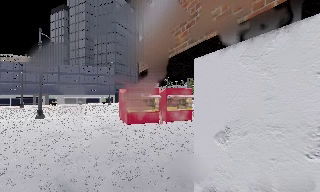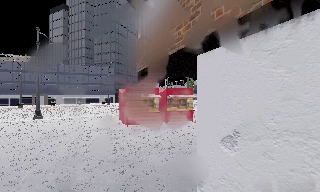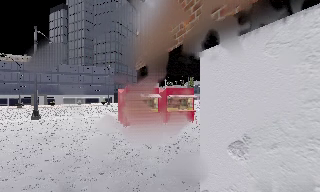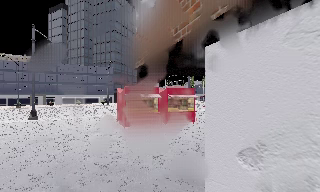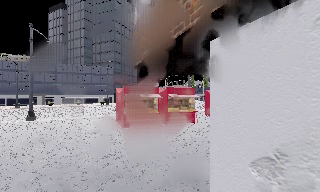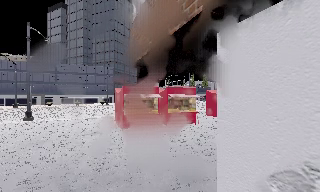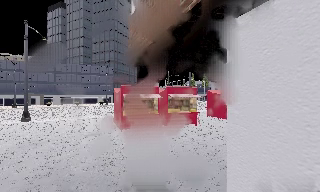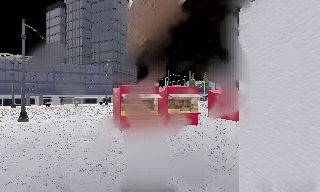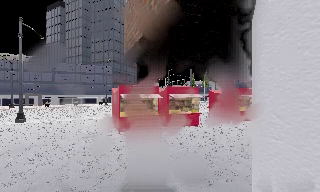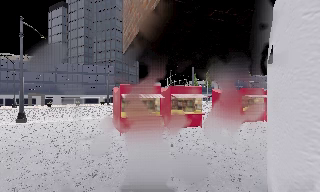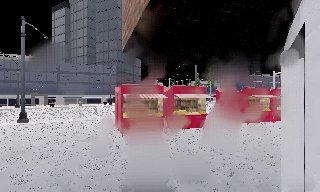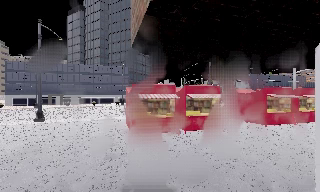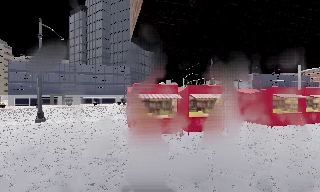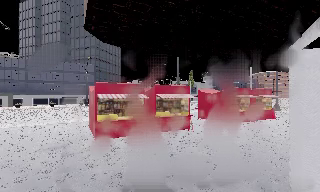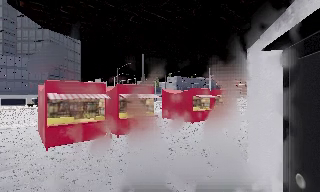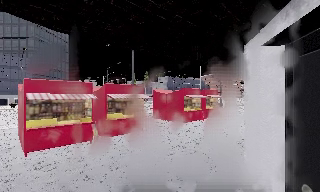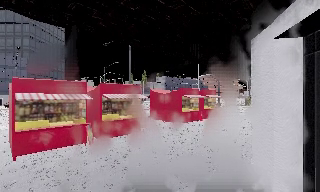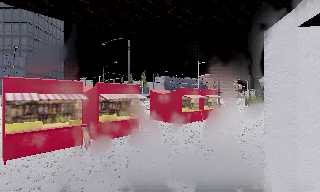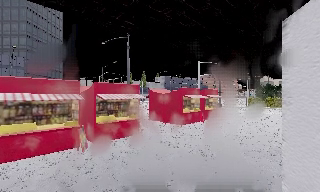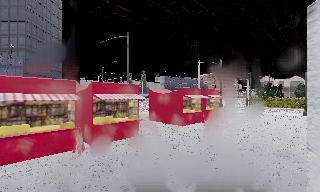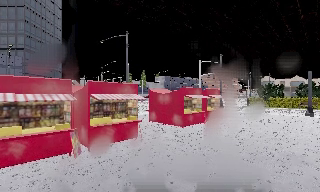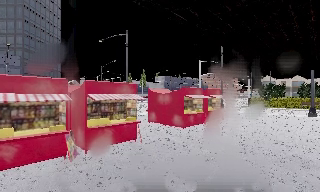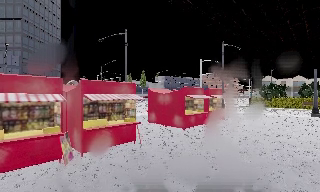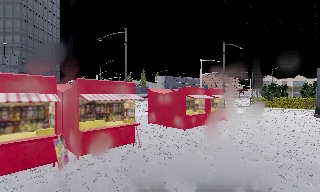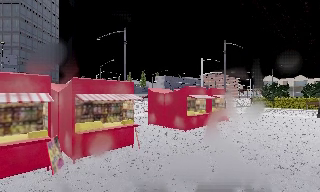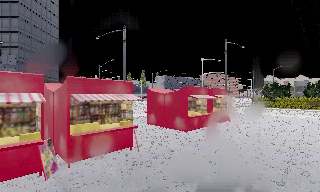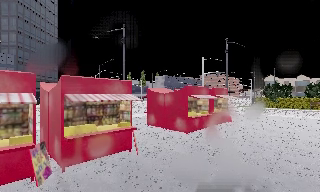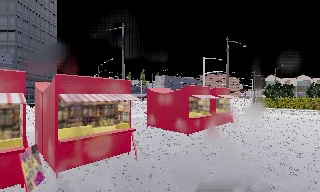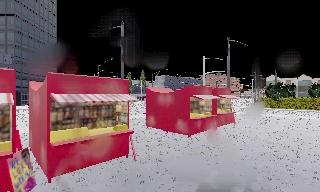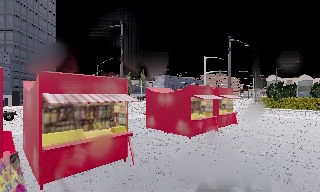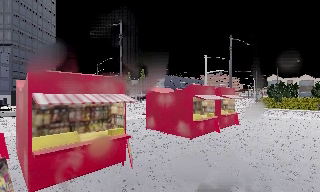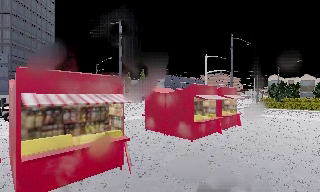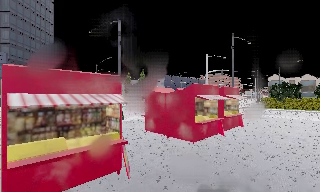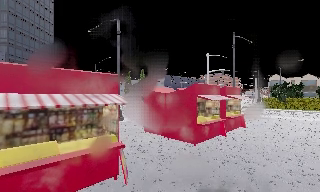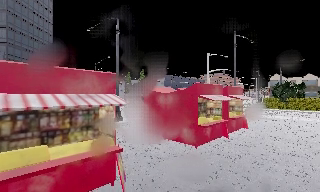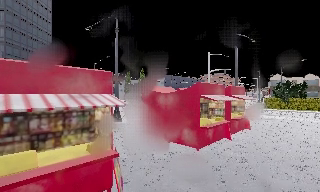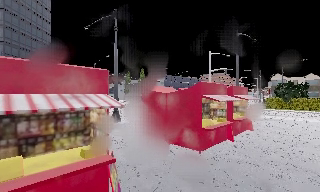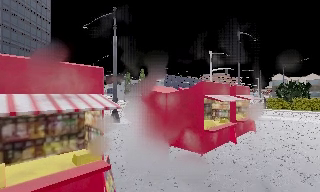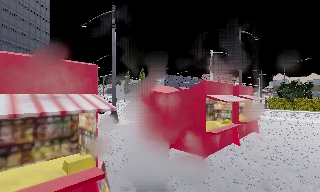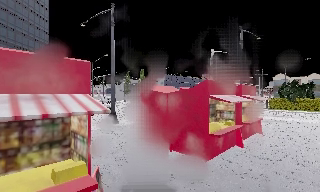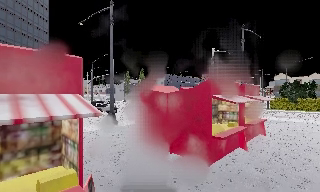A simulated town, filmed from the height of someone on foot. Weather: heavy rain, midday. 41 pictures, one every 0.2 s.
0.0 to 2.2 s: The camera travels forward, about 3.5 m, so what stands in front looms larger.
2.2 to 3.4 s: The camera pans to its right, which is clockwise from overhead, by about 30 degrees. It travels forward, about 2 m, so what stands in front looms larger.
3.4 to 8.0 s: The camera travels forward, about 7 m, so what stands in front looms larger.
The film runs forward here.
